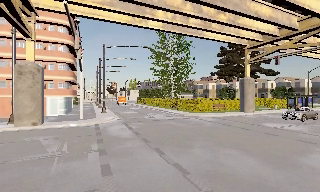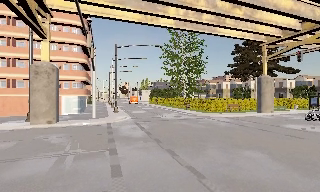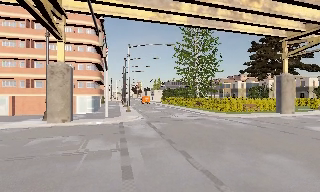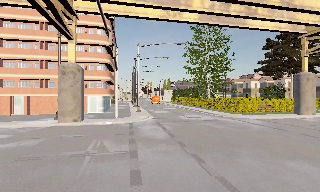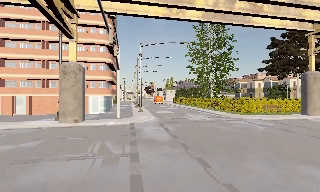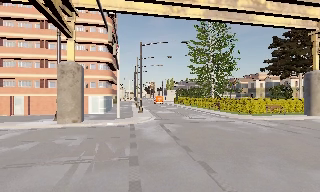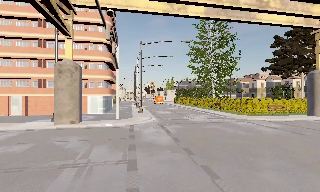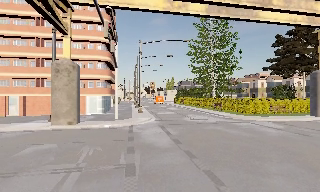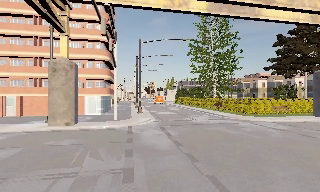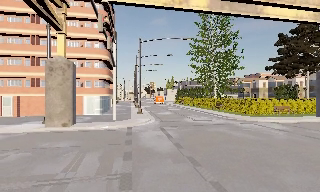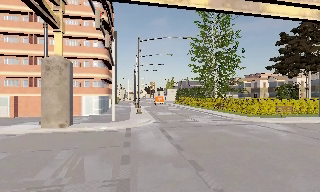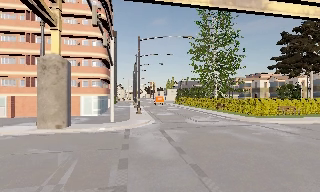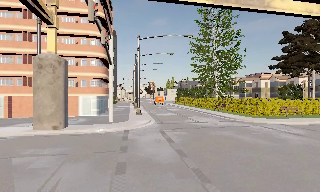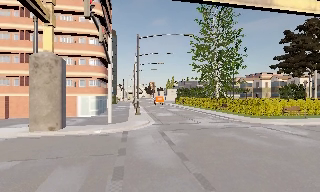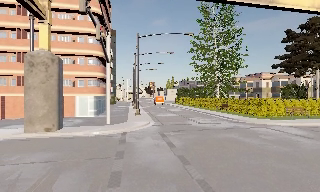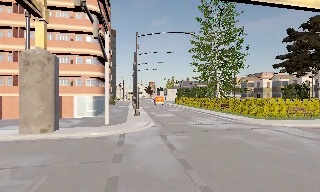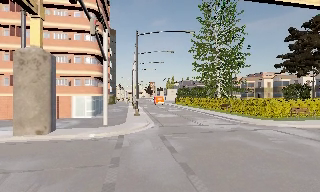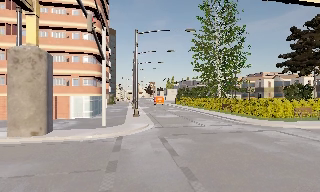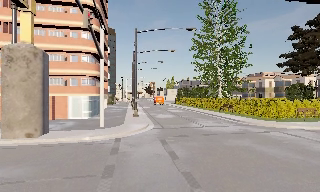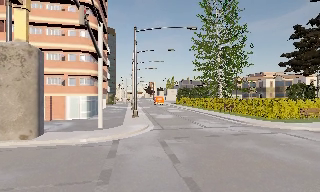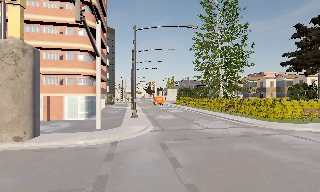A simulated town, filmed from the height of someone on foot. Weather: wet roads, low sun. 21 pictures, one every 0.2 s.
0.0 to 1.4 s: The scene slides to the right, as the camera pans about 15 degrees to its left. It travels forward, about 2.5 m, so what stands in front looms larger.
1.4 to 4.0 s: The camera travels forward, about 5 m, so what stands in front looms larger.
The film runs forward here.
